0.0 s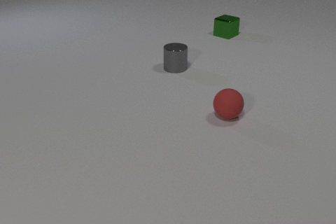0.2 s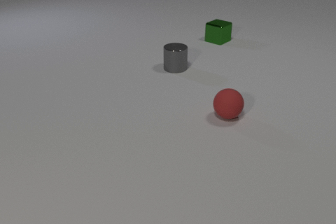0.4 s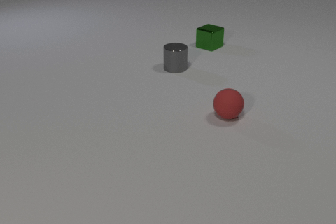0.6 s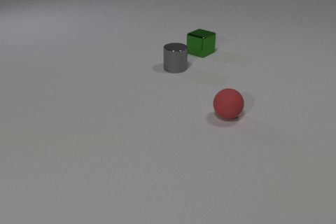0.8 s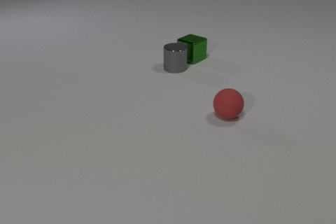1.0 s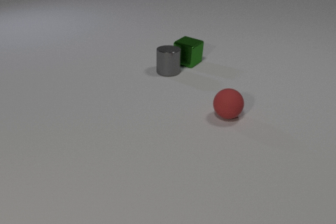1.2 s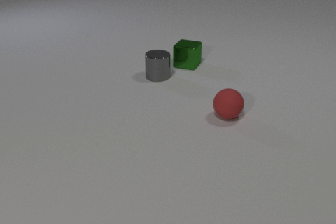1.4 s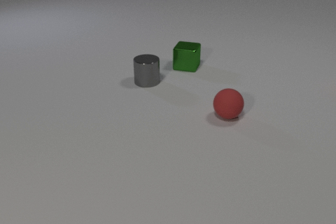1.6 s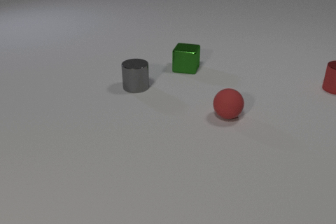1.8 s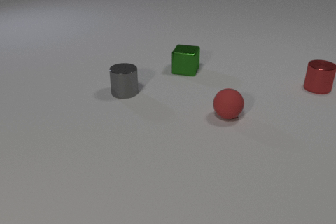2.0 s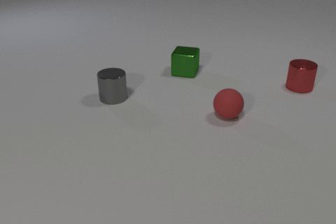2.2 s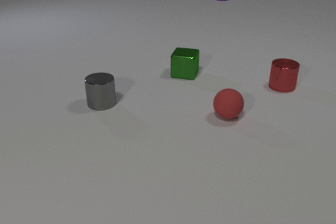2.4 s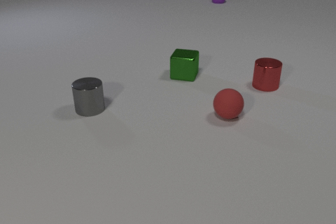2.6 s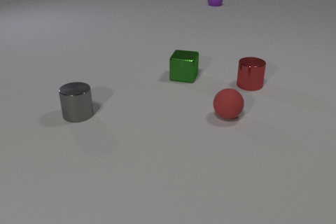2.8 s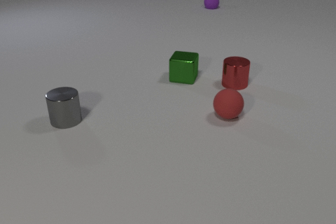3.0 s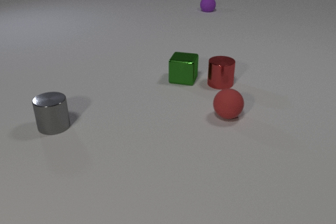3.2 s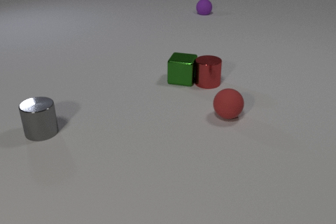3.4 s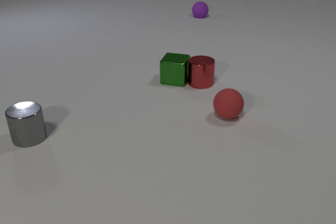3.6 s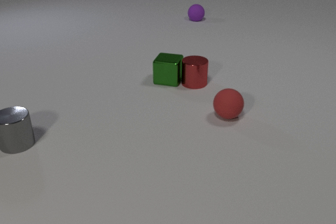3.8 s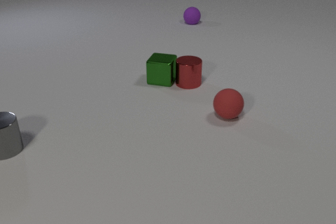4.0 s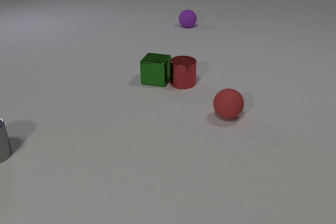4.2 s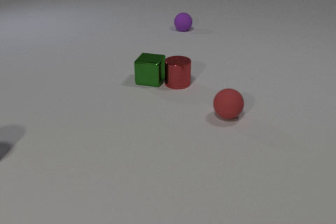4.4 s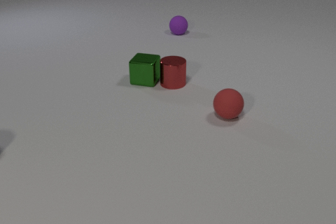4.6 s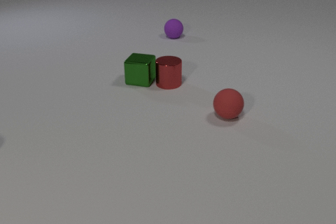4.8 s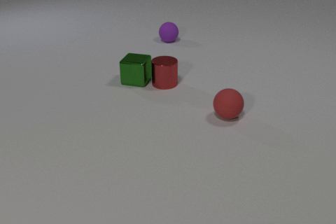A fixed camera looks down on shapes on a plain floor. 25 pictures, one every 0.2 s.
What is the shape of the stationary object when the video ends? sphere.
How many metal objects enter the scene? 1.
How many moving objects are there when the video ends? 3.
0.0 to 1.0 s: The green metal cube slides toward the camera and to the left. The gray metal cylinder slides toward the camera and to the left. The green metal cube and the gray metal cylinder collide.
1.0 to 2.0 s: The green metal cube slides toward the camera. The gray metal cylinder slides toward the camera and to the left. The red metal cylinder comes in at the right edge, slides to the left.
2.0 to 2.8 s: The green metal cube slides toward the camera. The gray metal cylinder slides to the left and toward the camera. The red metal cylinder slides to the left. The purple rubber sphere comes in at the top edge, rolls toward the camera.
2.8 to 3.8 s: The green metal cube slides to the left. The gray metal cylinder slides to the left and toward the camera. The red metal cylinder slides to the left. The purple rubber sphere rolls toward the camera. The green metal cube and the red metal cylinder collide.
3.8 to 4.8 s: The green metal cube slides to the left. The gray metal cylinder slides to the left and toward the camera, leaves at the left edge. The red metal cylinder slides to the left. The purple rubber sphere rolls toward the camera and to the left.
